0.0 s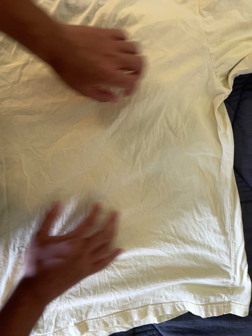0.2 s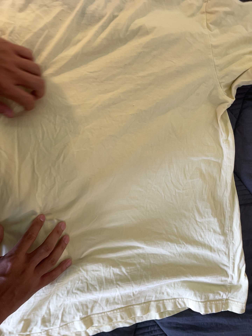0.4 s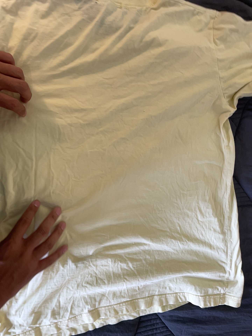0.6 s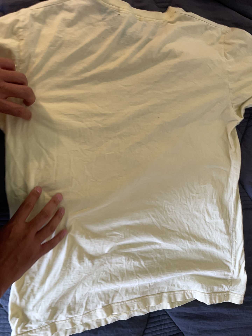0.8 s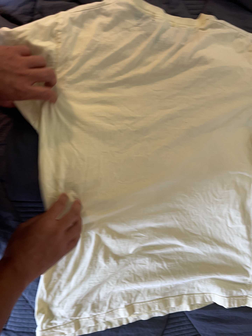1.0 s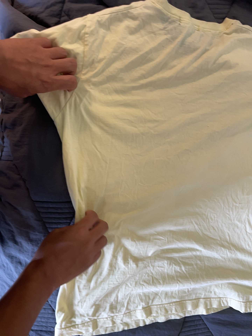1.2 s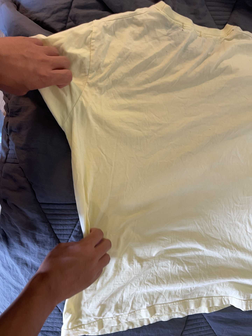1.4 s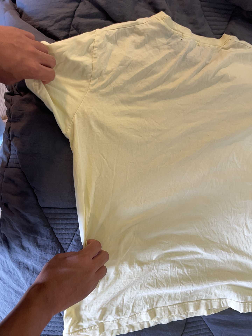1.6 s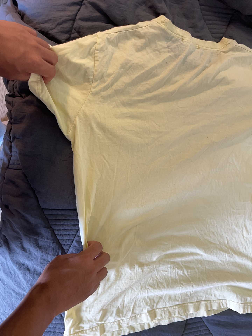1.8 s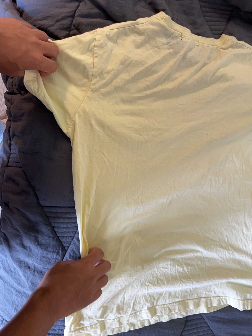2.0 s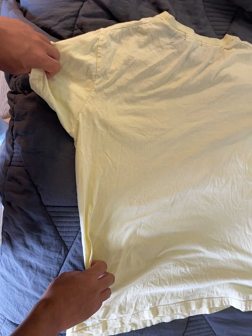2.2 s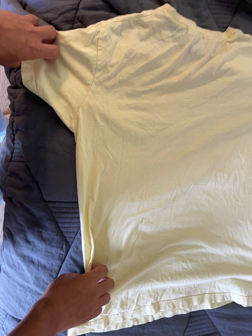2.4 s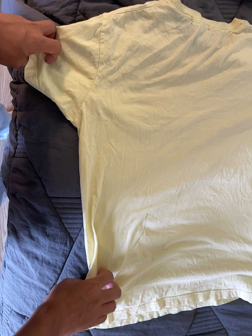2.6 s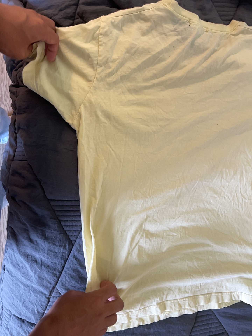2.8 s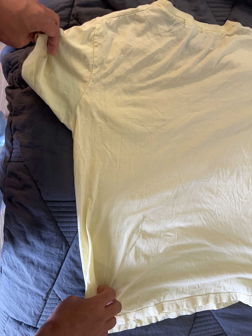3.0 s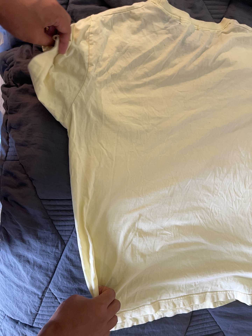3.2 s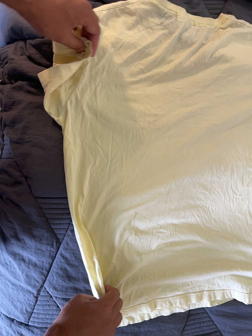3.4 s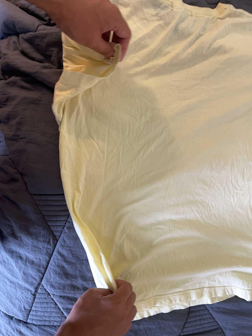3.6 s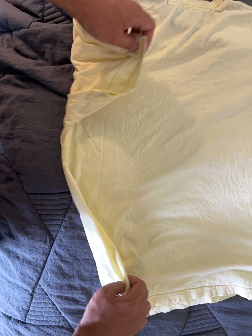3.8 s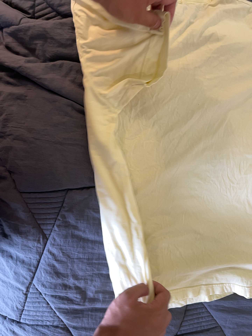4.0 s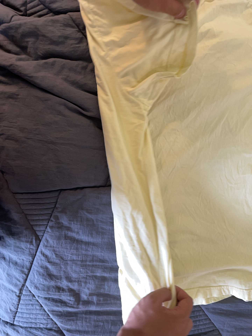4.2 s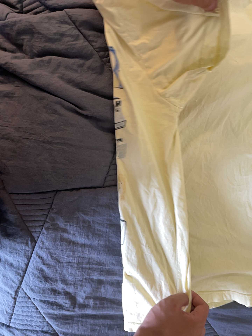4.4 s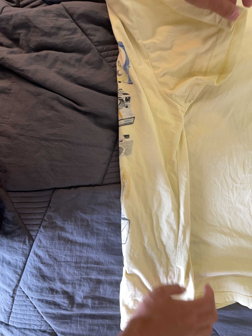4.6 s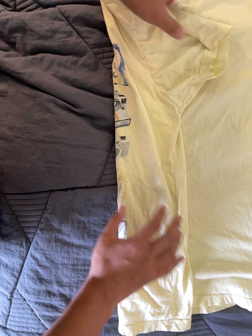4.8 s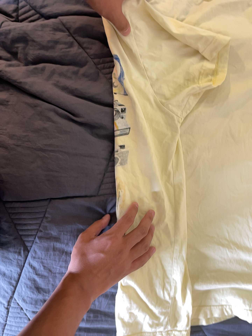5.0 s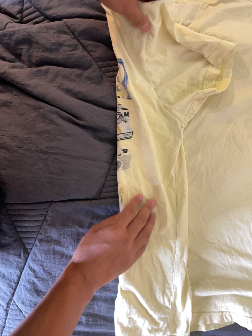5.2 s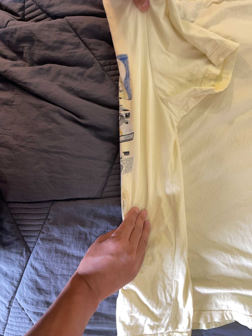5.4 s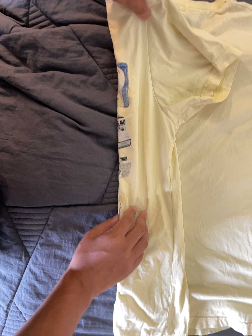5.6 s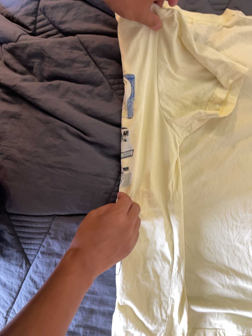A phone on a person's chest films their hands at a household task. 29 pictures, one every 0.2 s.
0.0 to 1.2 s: The camera travels to its left and backward, about 26 cm, so close, fixed things drift to the right. It rolls about its line of sight by about 10 degrees, and the scene rotates clockwise.
1.2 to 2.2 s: The camera shifts only a little, or ends up much as it began.
2.2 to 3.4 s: The camera travels to its right, about 6 cm.
3.4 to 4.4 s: The camera travels to its right and forward, about 9 cm.
4.4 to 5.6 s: The camera travels toward the top of its view, about 5 cm, so close, fixed things drift downward.
The film runs forward here.
